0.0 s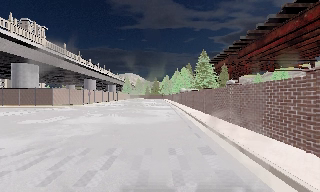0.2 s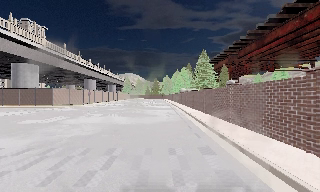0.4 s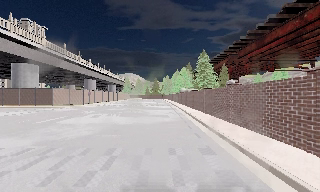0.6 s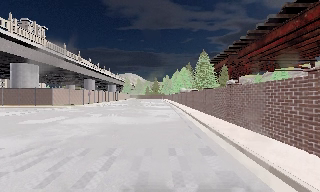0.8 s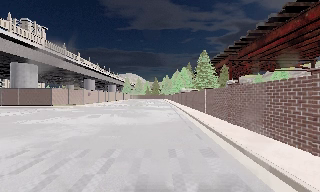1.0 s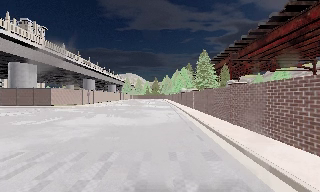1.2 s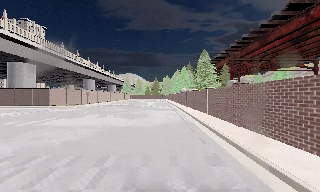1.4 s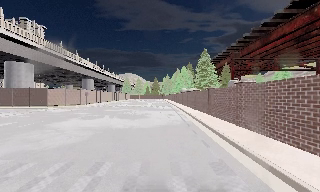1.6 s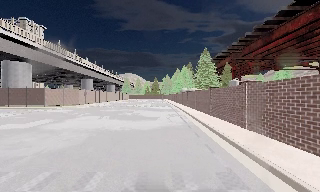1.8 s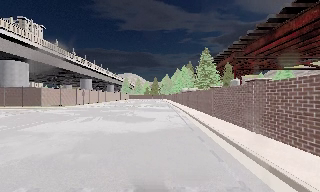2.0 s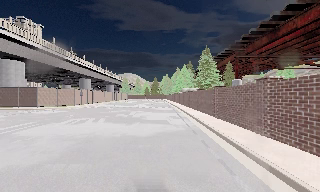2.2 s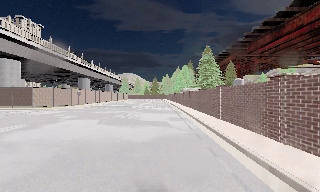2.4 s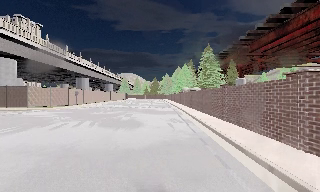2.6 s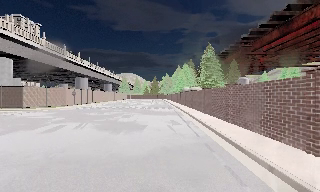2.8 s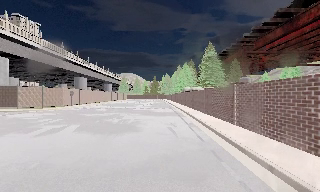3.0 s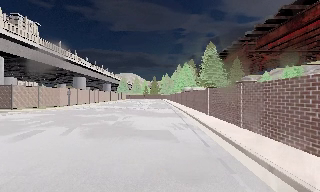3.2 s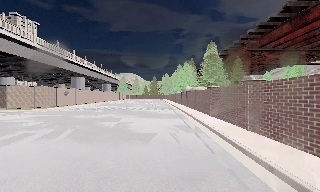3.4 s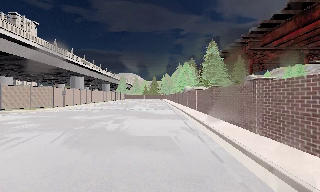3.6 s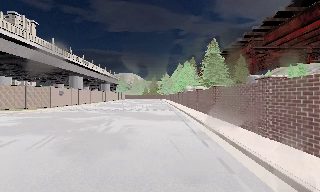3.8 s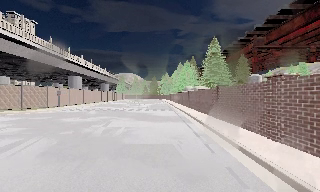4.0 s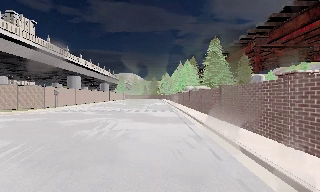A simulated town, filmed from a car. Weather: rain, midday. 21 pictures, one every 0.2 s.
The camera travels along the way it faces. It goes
forward.
0.0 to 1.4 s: The camera travels forward, about 1.5 m, so what stands in front looms larger. It gains speed.
1.4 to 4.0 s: The camera travels forward, about 9 m, so what stands in front looms larger.
The film runs forward here.
